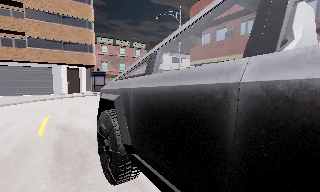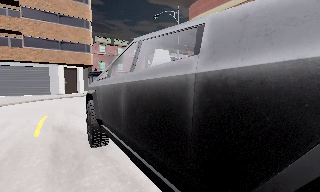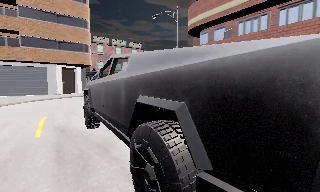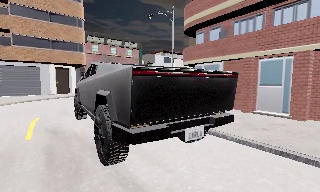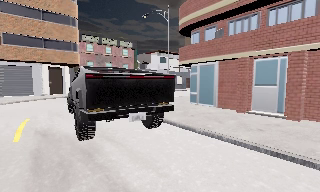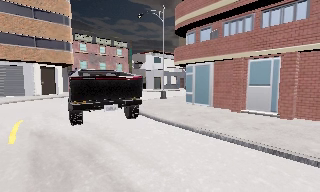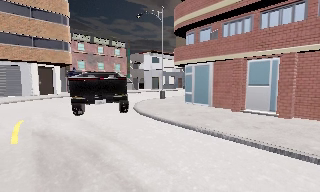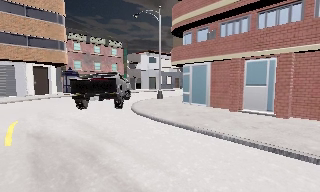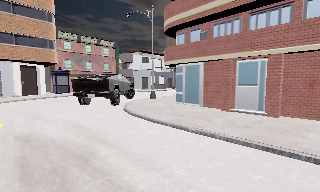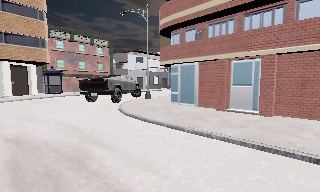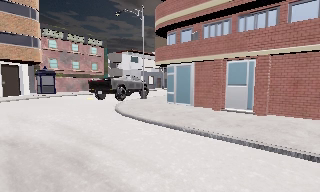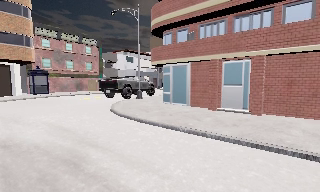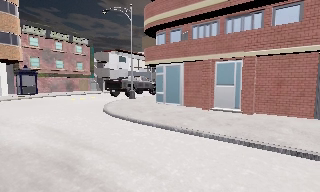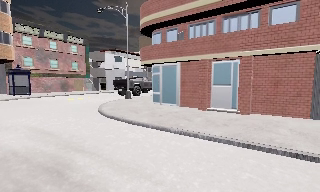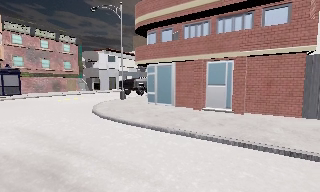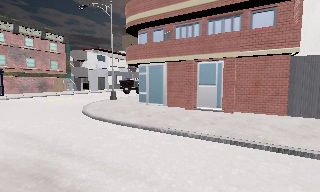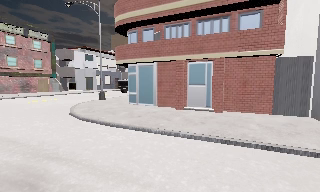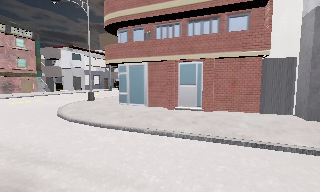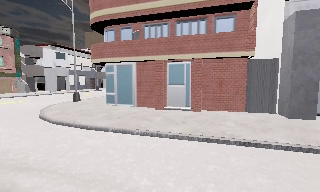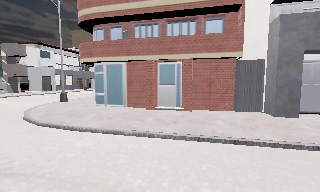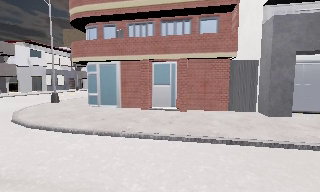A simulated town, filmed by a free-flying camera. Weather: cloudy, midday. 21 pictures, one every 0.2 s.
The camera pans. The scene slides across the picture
to the left.
The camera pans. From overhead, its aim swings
clockwise.
0.0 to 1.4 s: The camera shifts only a little, or ends up much as it began.
1.4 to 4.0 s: The camera swings to its right by about 35 degrees, and the scene slides to the left. It travels to its left, about 1 m.
The film runs forward here.
